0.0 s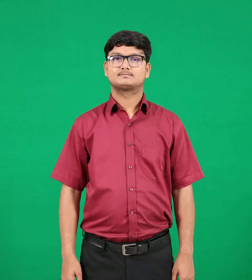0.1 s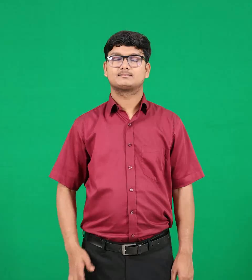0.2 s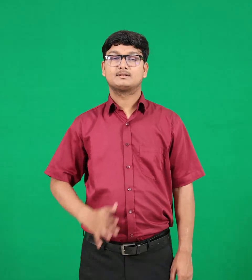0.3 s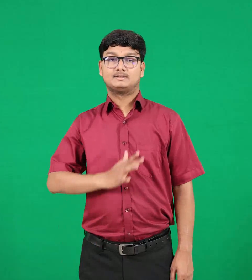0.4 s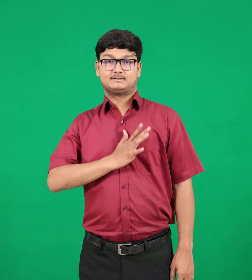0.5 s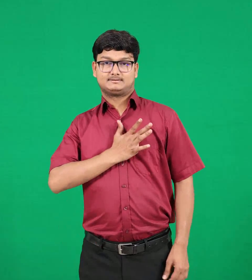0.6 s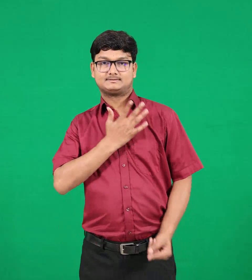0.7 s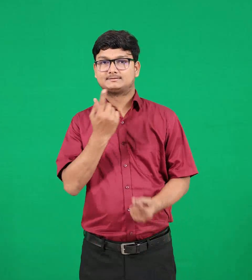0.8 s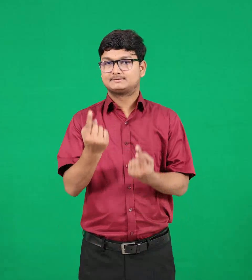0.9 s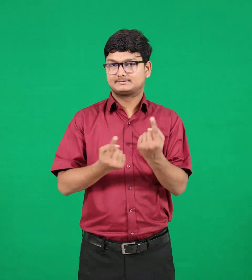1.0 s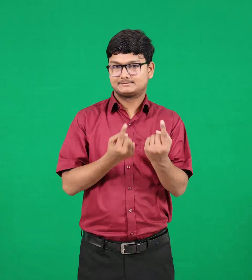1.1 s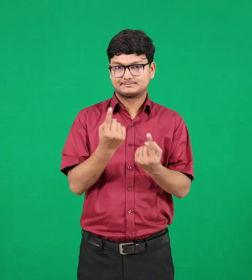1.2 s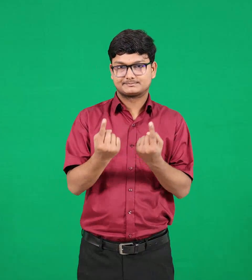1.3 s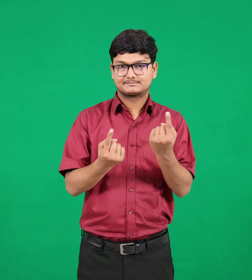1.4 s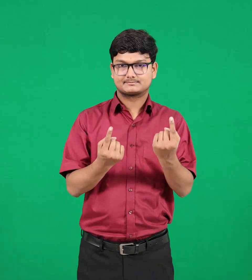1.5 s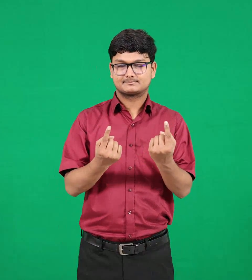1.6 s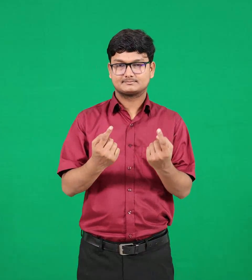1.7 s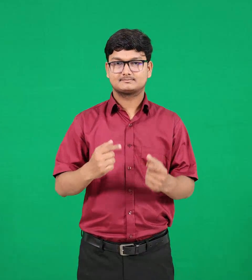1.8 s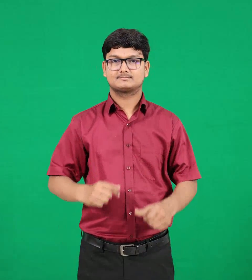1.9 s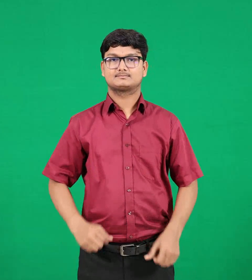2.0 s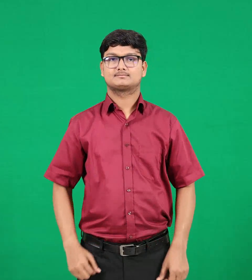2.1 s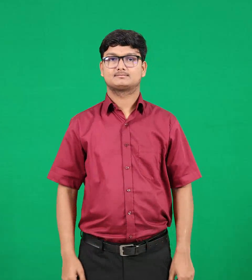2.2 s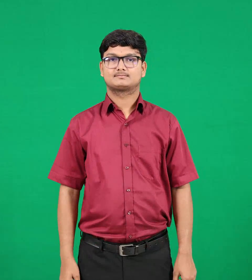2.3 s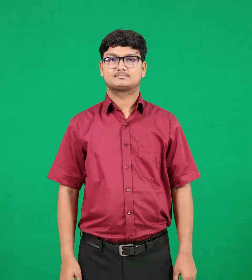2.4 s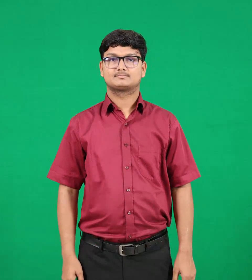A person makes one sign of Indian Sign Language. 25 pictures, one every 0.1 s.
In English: grass
